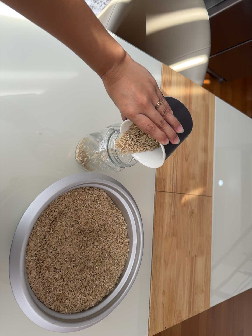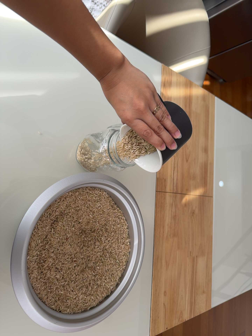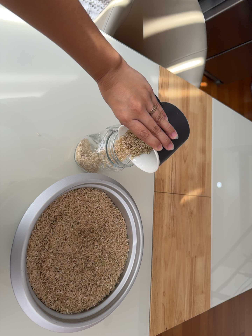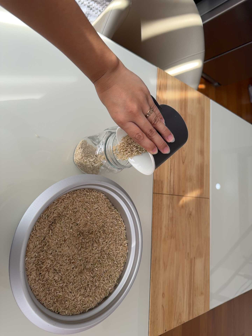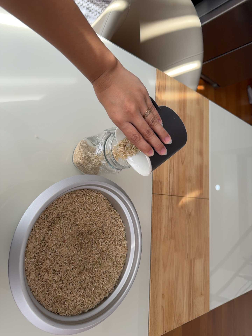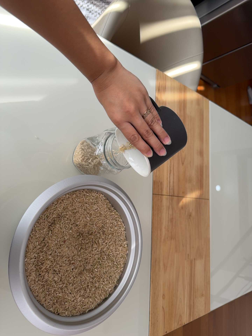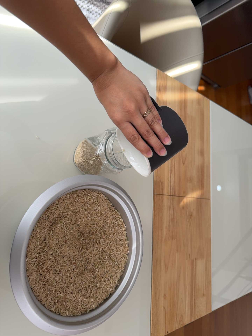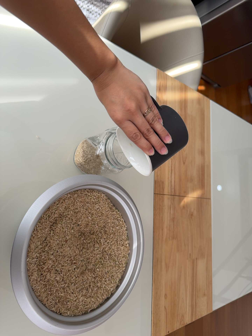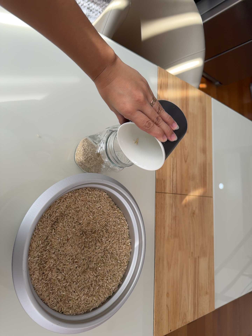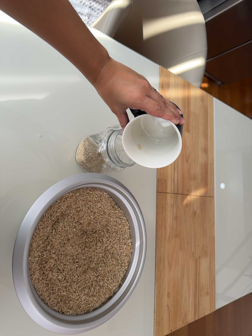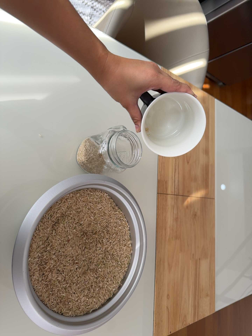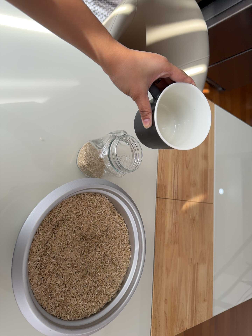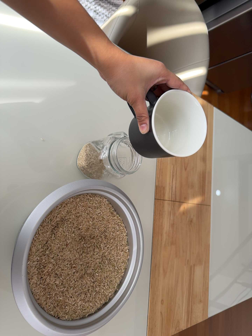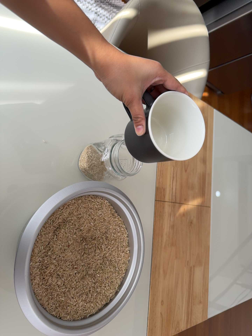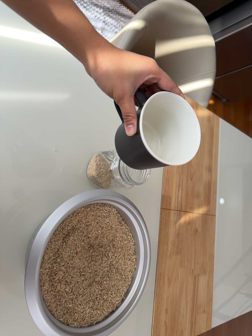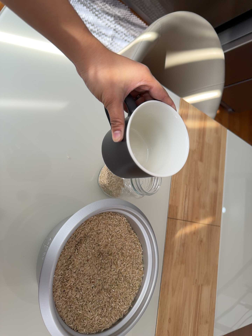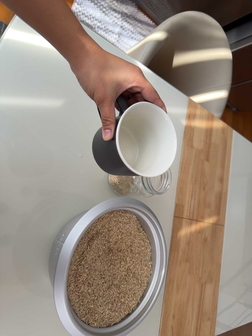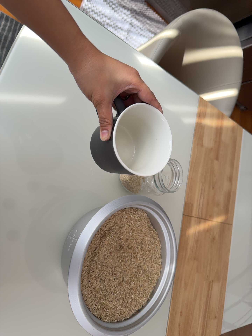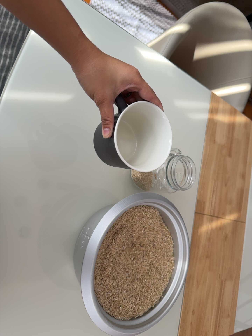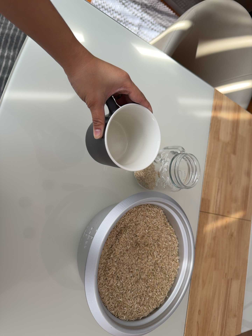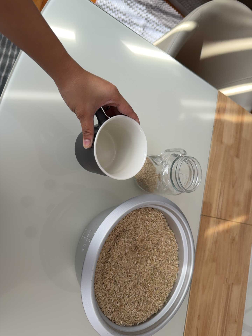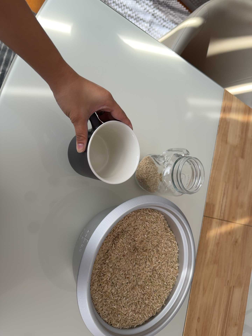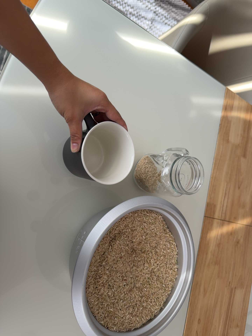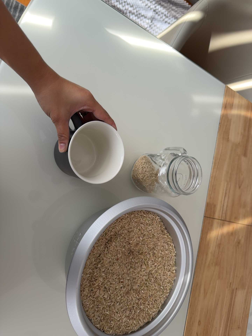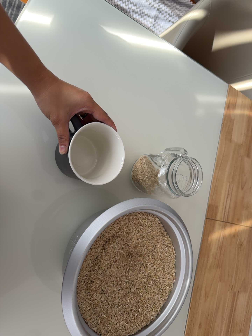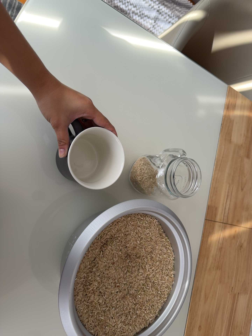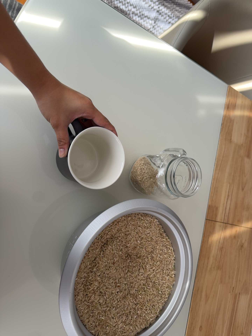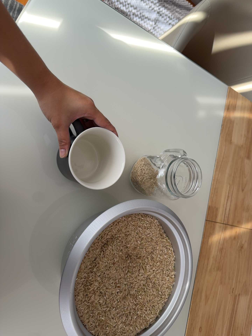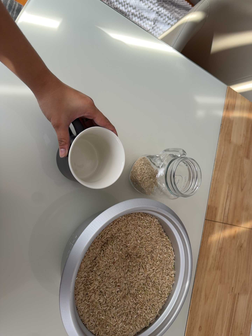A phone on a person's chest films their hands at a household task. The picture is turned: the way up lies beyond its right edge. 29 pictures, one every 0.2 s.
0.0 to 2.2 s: The camera shifts only a little, or ends up much as it began.
2.2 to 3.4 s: The camera travels to its left, about 9 cm, so close, fixed things drift to the right.
3.4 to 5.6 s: The camera travels forward, about 7 cm, so what stands in front looms larger.
The film runs forward here.
